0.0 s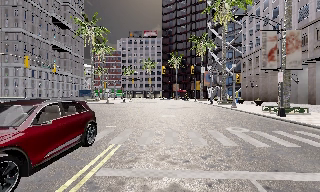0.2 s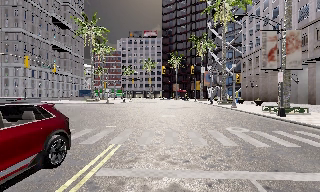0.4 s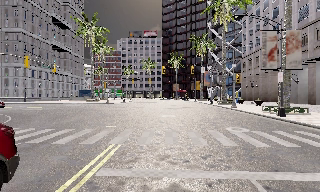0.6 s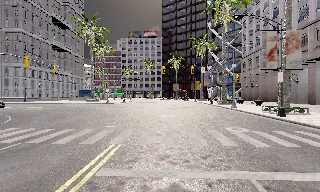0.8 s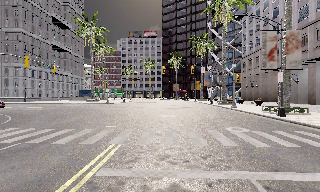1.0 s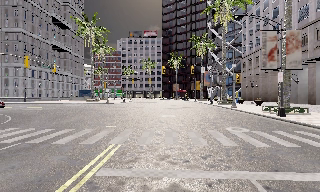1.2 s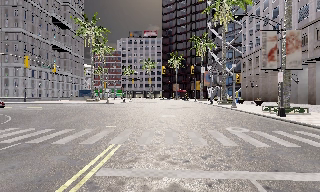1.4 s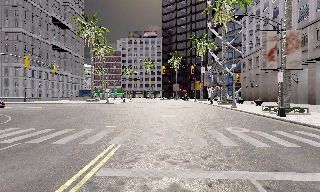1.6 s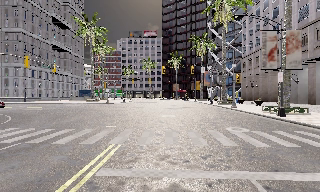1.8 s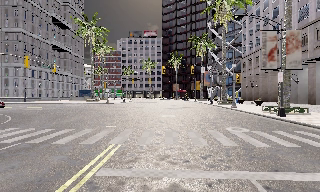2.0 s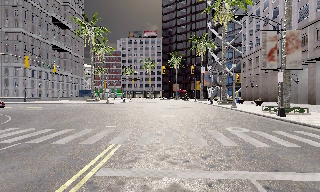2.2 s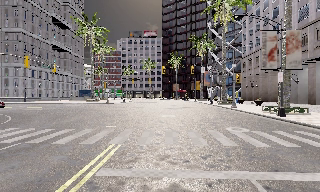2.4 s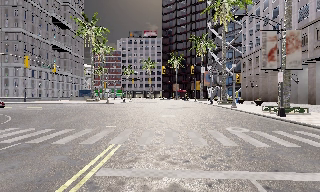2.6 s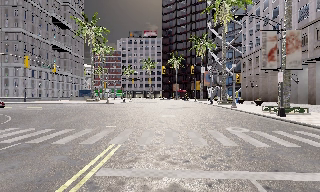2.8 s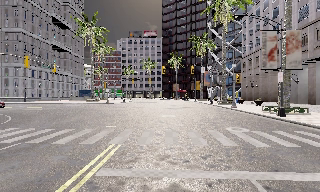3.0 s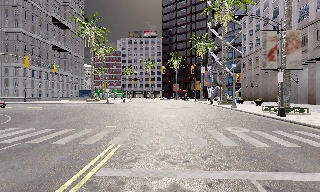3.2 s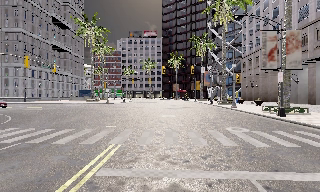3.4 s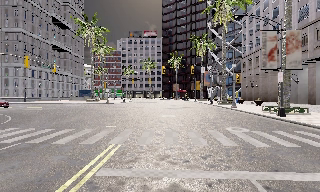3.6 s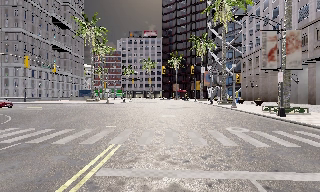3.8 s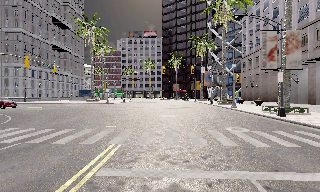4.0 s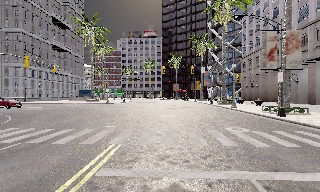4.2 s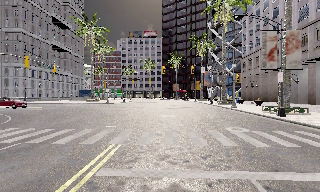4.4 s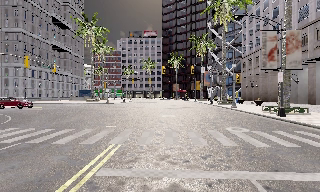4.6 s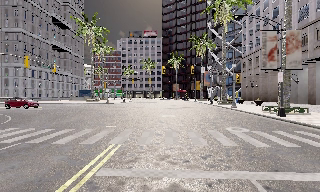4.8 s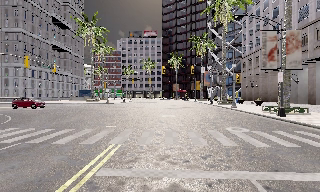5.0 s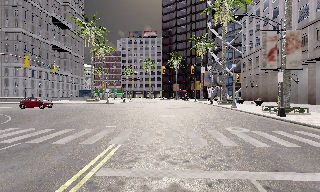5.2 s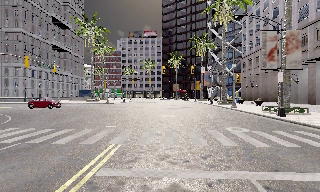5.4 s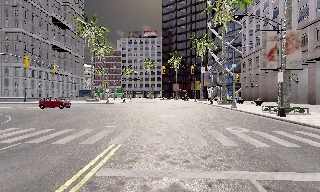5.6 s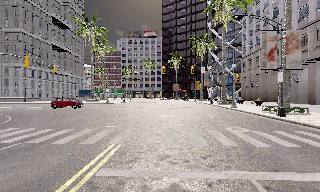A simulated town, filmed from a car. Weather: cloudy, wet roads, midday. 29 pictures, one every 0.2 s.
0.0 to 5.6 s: The camera keeps its place and its aim.
The film runs forward here.
